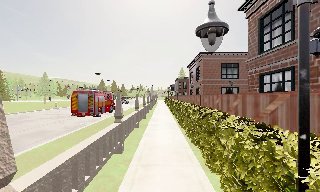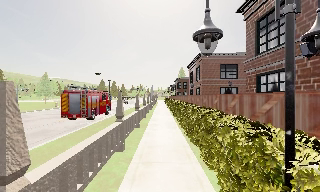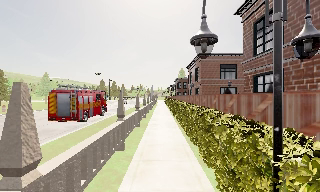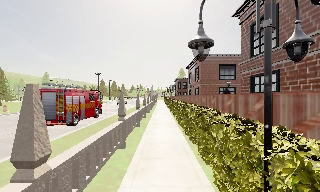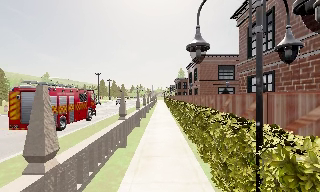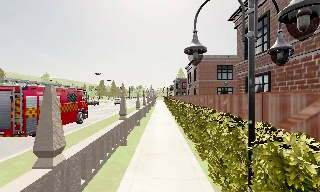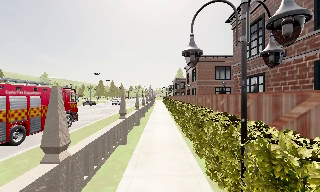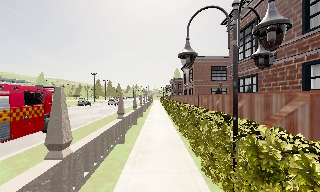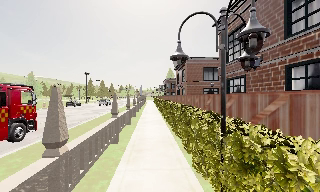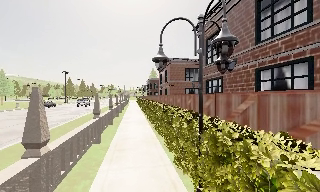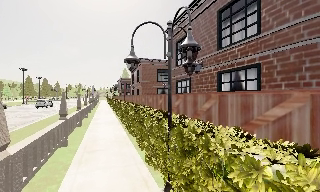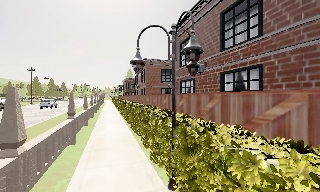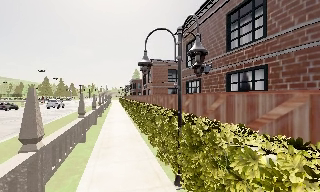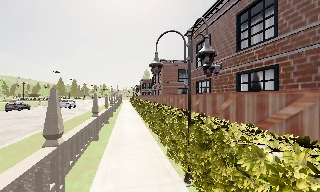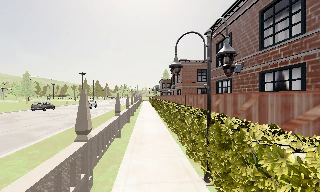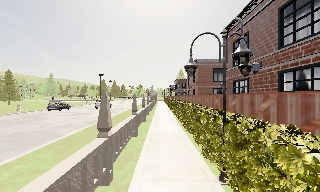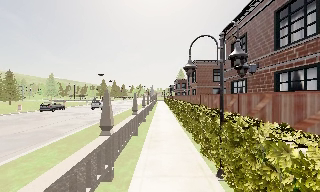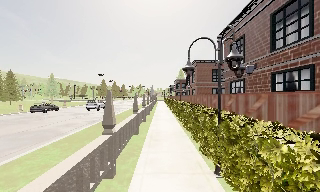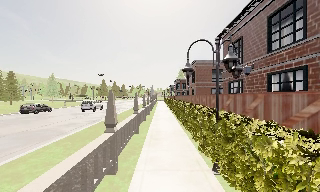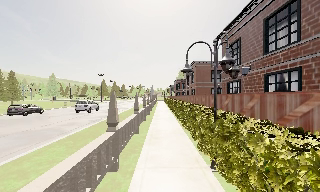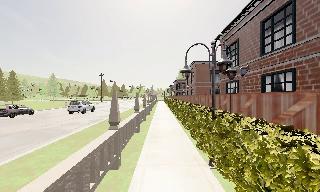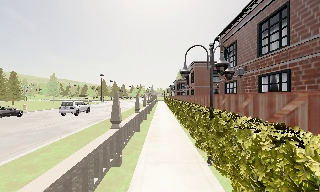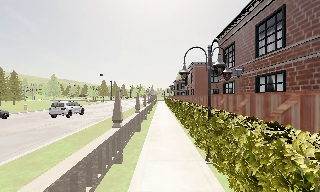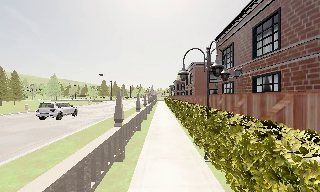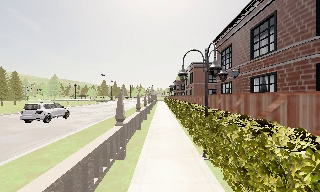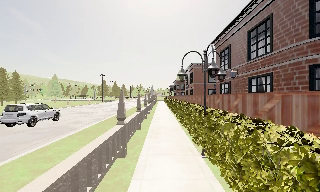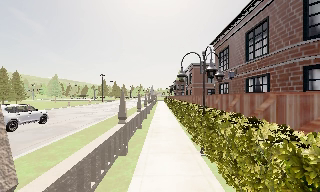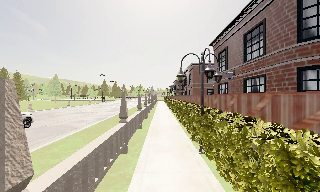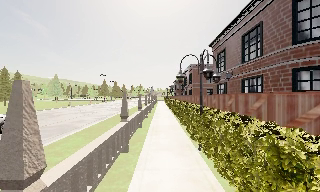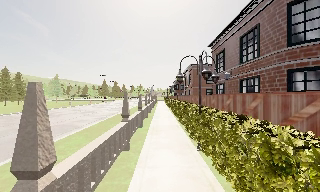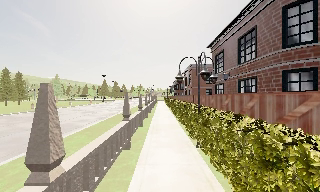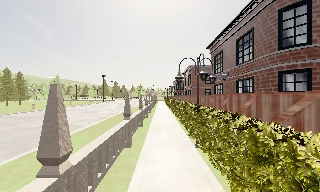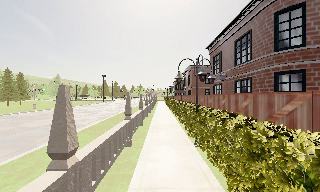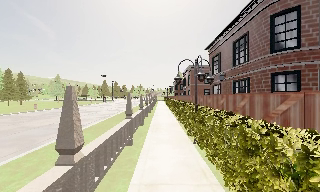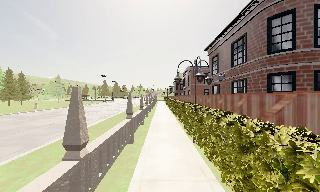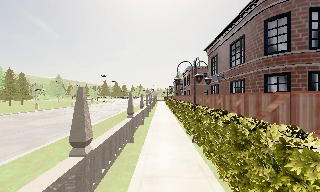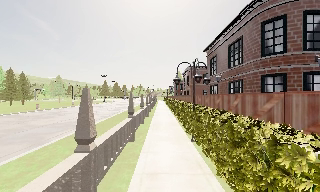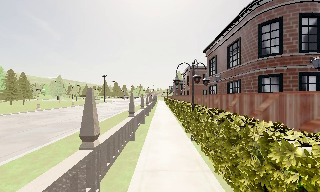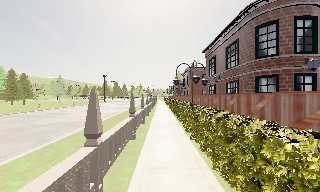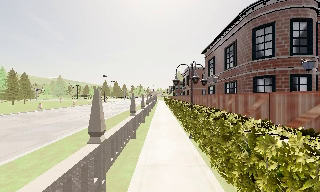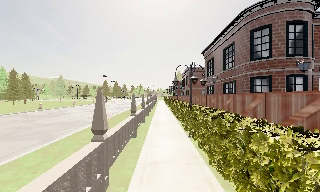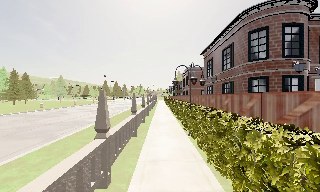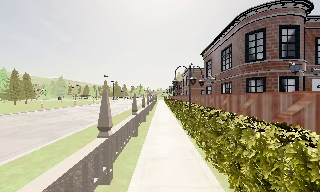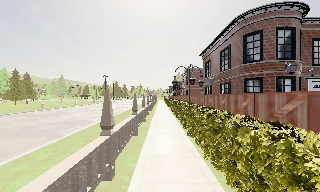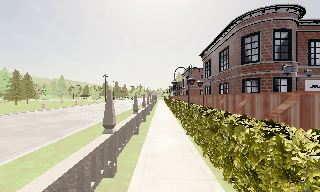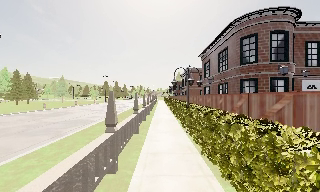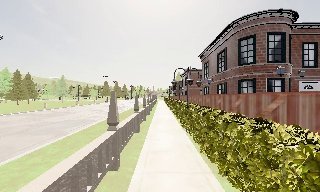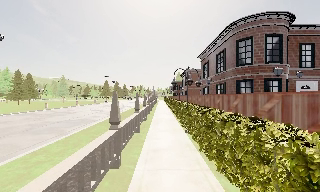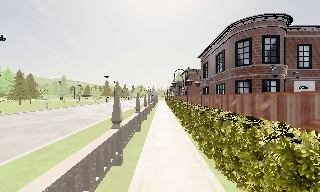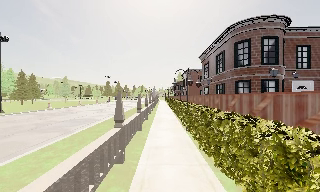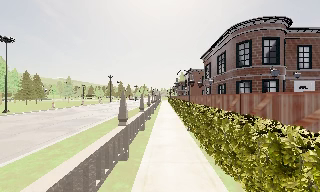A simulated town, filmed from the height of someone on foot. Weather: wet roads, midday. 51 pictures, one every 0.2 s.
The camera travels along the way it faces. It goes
backward.
0.0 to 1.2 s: The camera travels backward, about 1 m, so what stands in front gets smaller.
1.2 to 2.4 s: The camera pans to its right, which is clockwise from overhead, by about 15 degrees. It travels backward, about 1 m, so what stands in front gets smaller.
2.4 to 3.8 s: The scene slides to the right, as the camera pans about 15 degrees to its left. It travels backward, about 1.5 m, so what stands in front gets smaller.
3.8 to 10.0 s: The camera travels backward, about 6 m, so what stands in front gets smaller.
The film runs backward here.
